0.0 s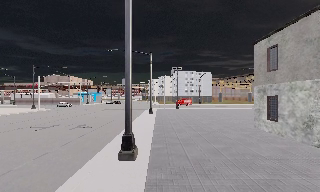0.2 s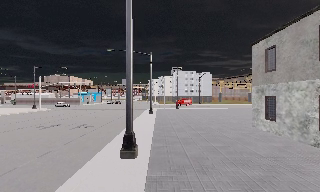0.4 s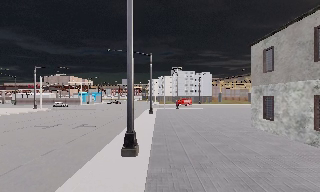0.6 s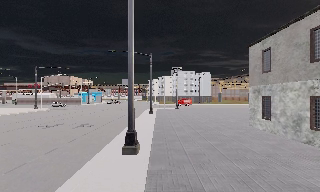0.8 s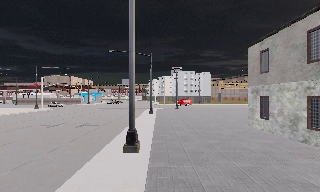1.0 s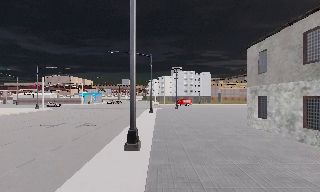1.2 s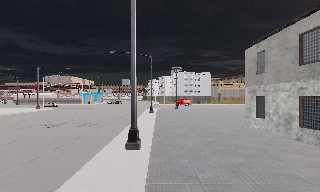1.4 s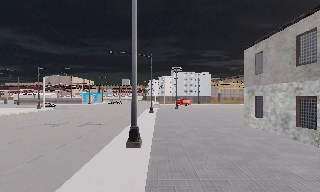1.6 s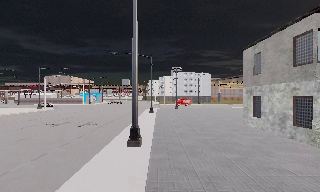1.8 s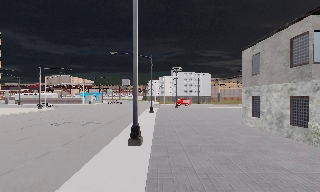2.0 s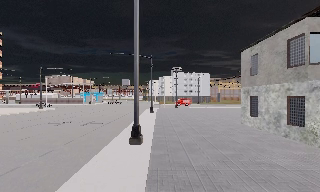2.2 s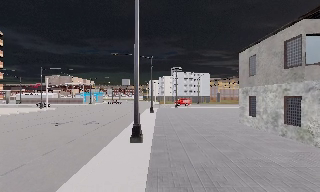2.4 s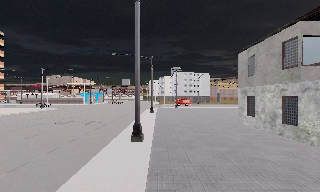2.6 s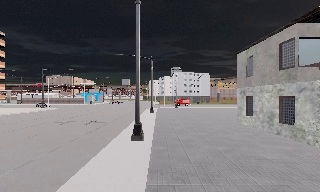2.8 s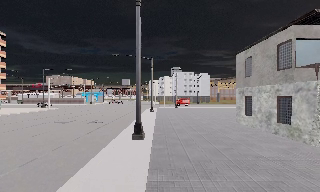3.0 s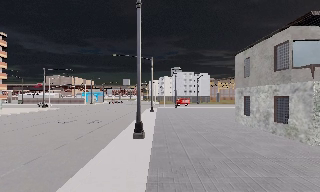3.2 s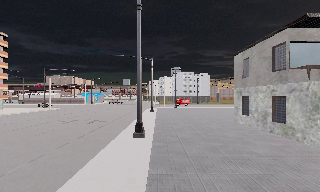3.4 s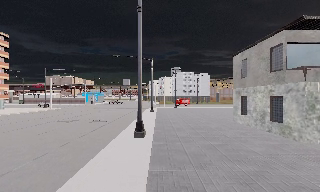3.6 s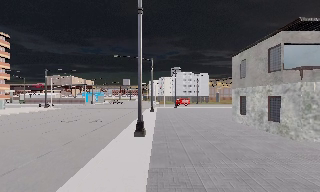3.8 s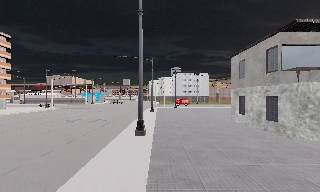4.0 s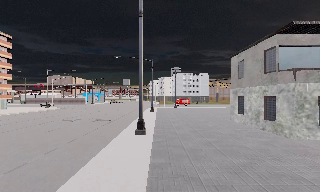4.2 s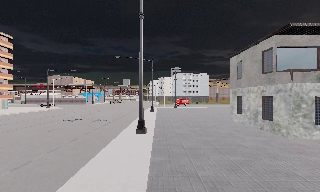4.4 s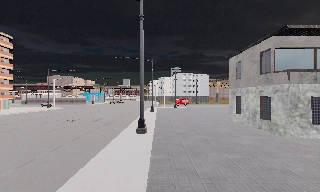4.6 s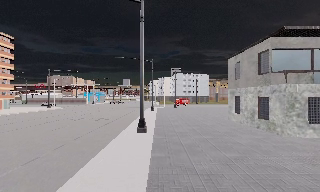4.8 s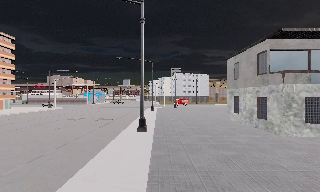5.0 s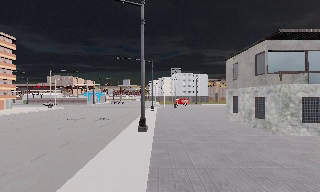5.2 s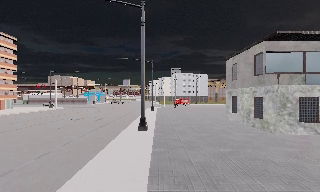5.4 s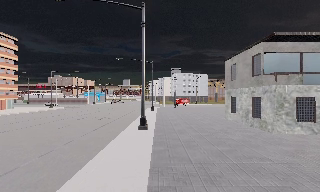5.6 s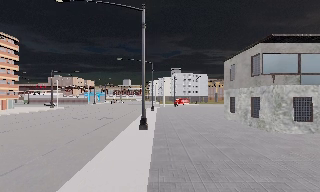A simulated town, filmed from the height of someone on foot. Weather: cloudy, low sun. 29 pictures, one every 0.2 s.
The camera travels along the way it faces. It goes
backward.
0.0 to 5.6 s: The camera travels backward, about 6 m, so what stands in front gets smaller.
The film runs backward here.
